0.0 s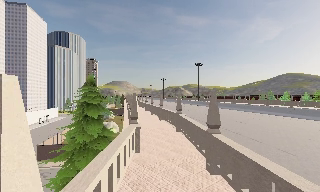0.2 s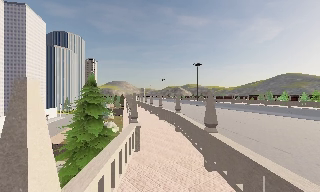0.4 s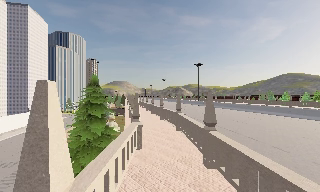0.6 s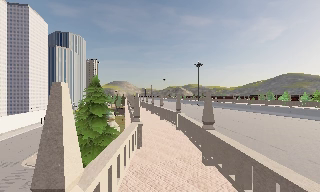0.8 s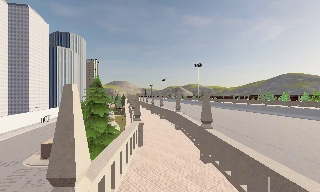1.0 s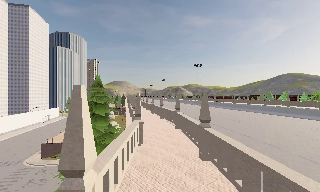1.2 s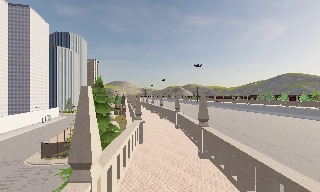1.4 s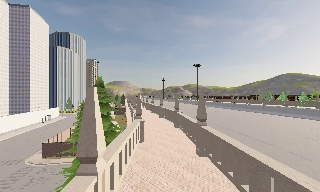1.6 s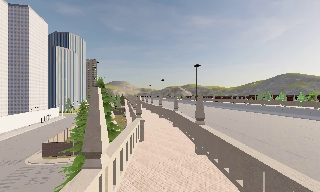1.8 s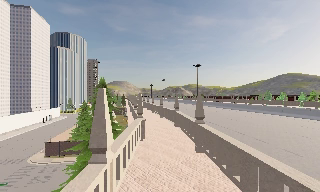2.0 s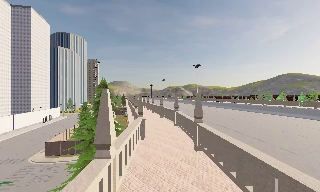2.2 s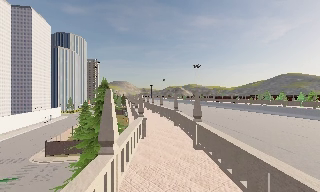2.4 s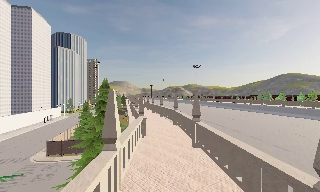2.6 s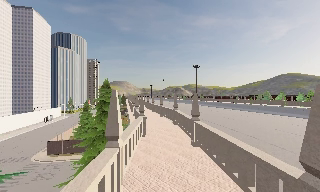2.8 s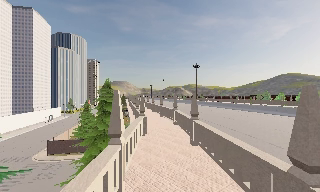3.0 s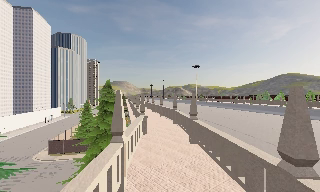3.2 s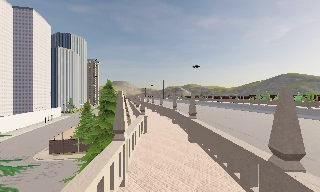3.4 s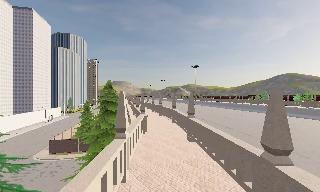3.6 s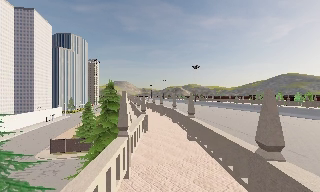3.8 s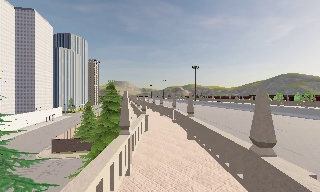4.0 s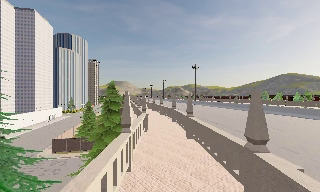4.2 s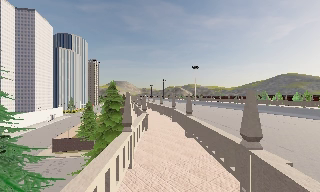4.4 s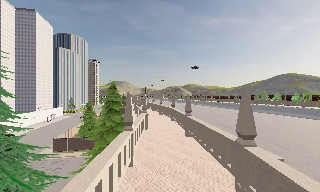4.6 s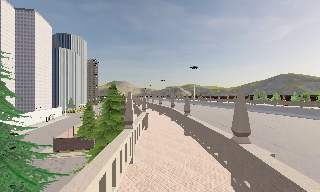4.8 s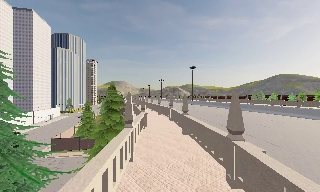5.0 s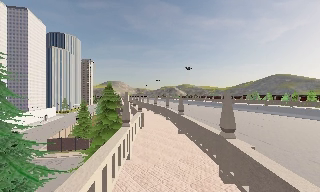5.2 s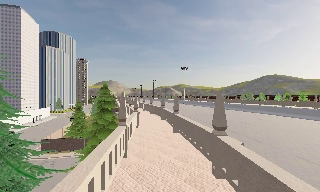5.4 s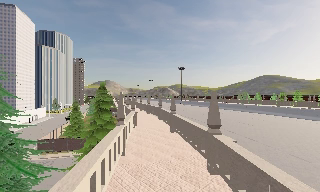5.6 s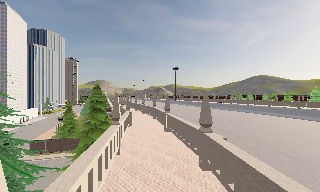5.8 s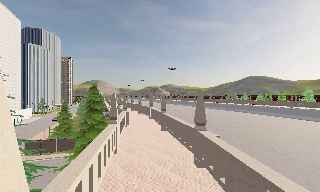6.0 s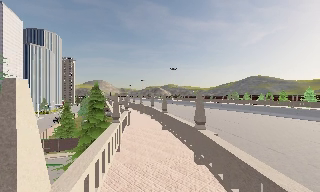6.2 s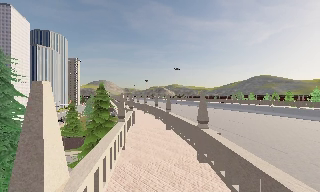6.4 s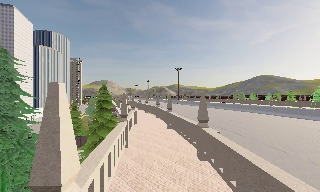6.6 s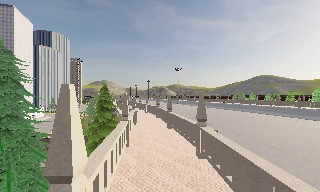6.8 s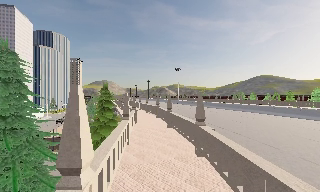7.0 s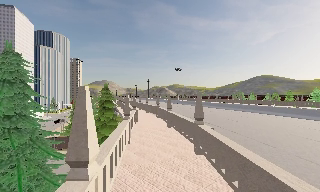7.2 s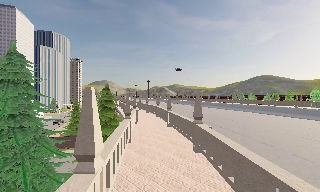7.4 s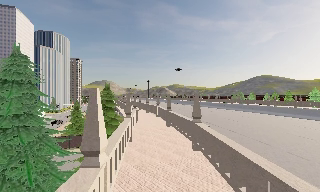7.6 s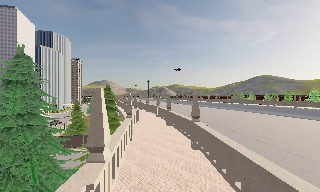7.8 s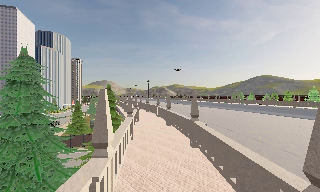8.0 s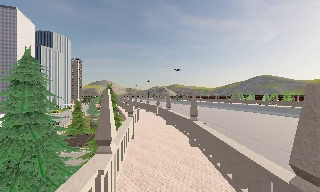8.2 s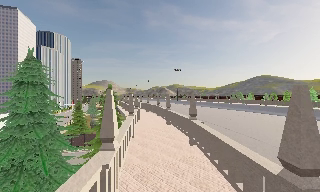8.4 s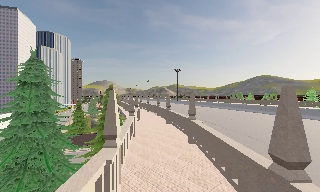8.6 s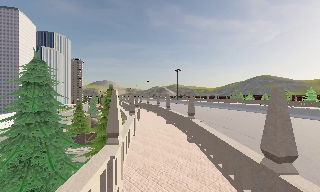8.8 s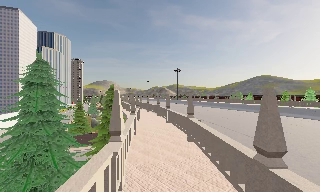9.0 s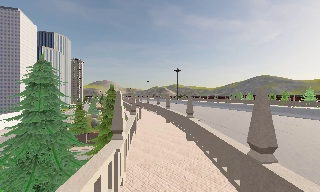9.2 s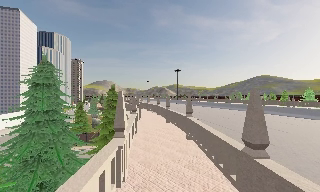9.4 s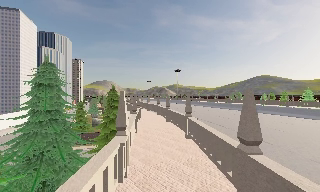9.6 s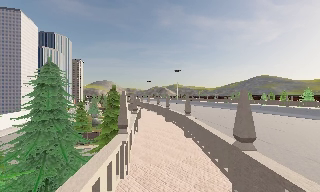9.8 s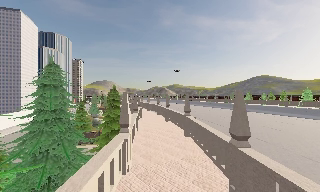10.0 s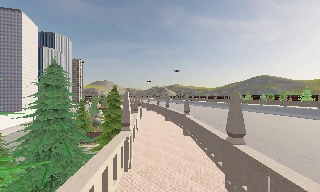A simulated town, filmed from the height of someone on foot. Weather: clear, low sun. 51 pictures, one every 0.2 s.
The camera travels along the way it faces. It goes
backward.
0.0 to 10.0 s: The camera travels backward, about 11 m, so what stands in front gets smaller.
The film runs backward here.
